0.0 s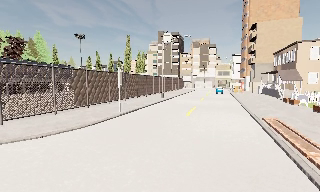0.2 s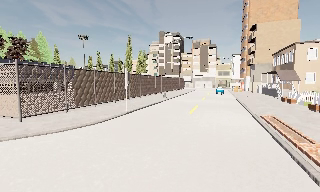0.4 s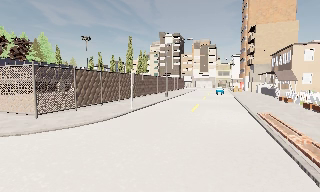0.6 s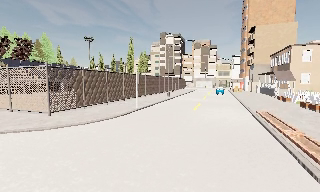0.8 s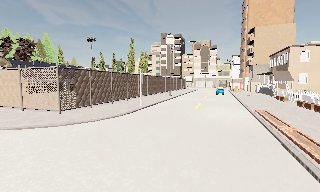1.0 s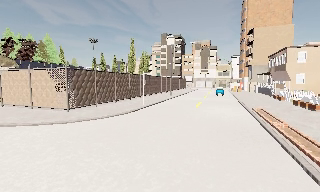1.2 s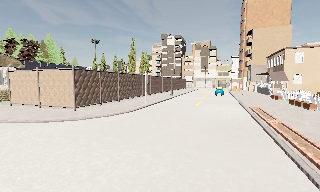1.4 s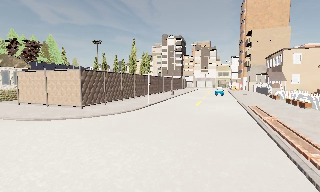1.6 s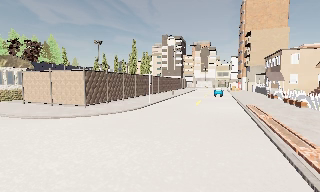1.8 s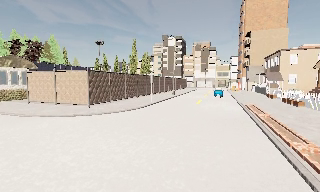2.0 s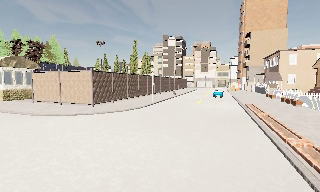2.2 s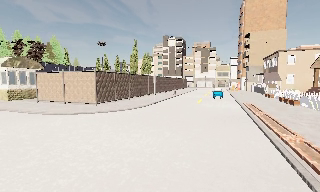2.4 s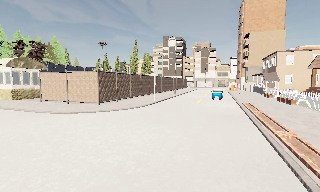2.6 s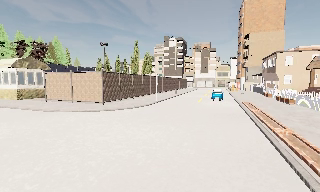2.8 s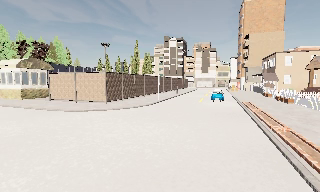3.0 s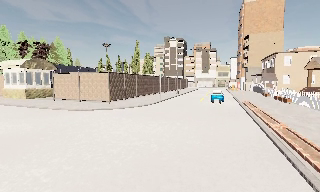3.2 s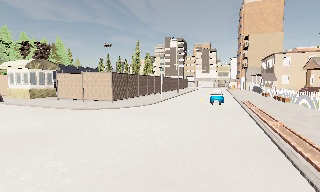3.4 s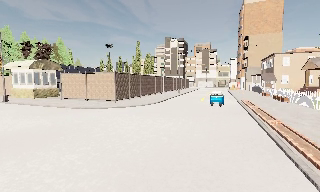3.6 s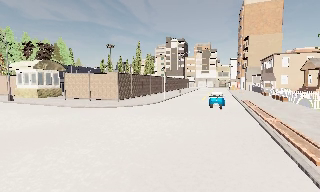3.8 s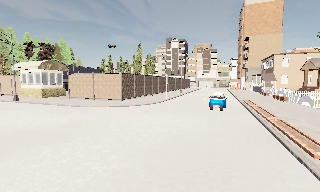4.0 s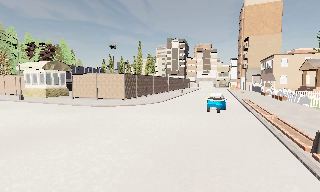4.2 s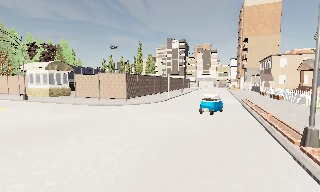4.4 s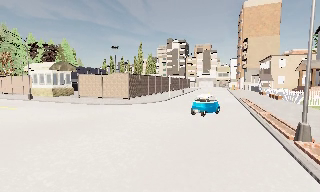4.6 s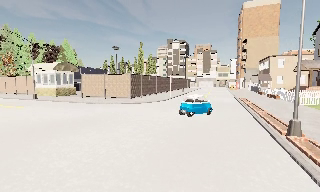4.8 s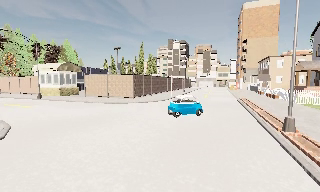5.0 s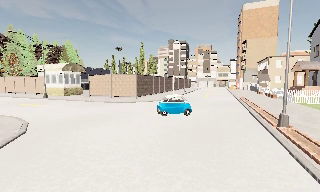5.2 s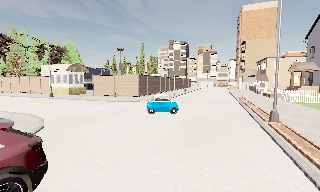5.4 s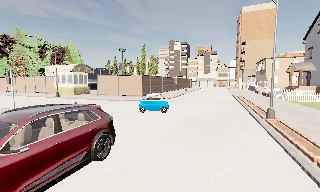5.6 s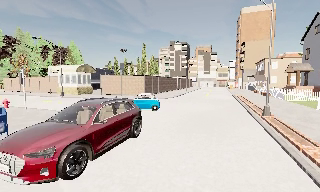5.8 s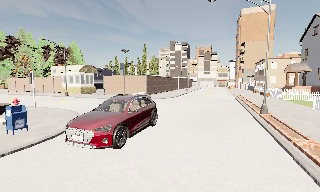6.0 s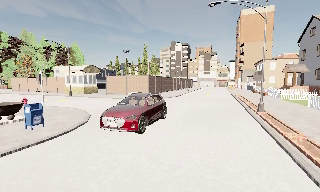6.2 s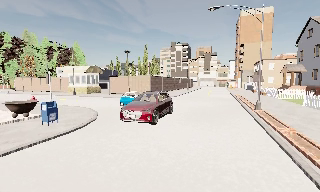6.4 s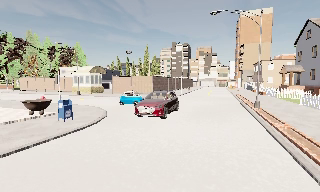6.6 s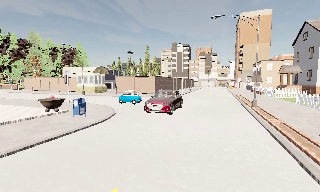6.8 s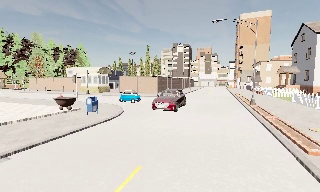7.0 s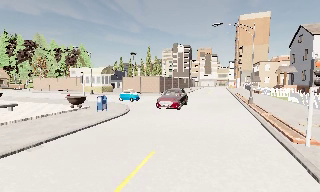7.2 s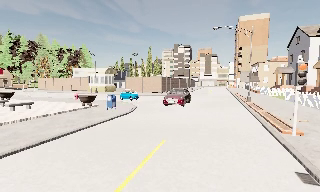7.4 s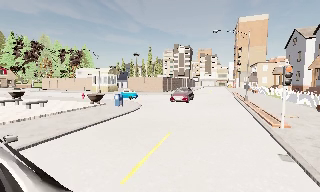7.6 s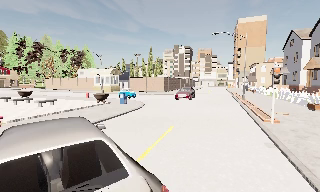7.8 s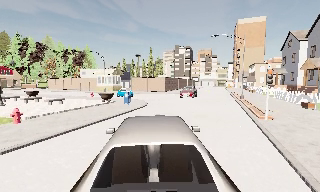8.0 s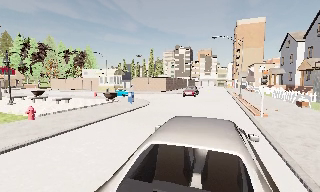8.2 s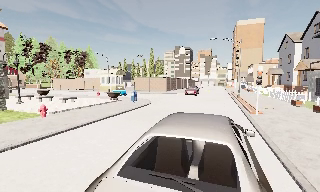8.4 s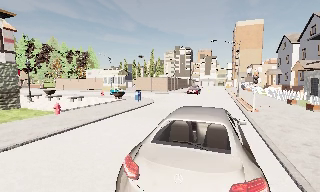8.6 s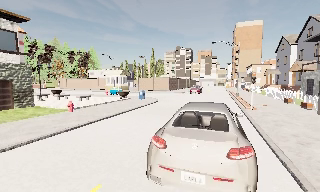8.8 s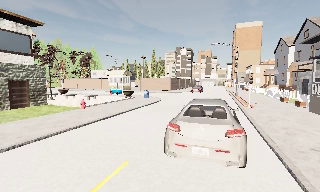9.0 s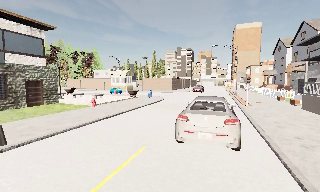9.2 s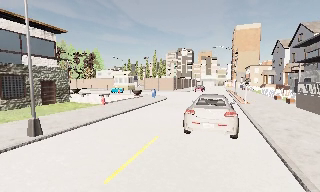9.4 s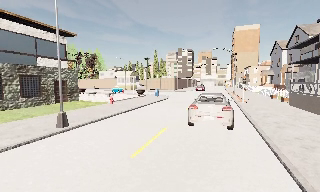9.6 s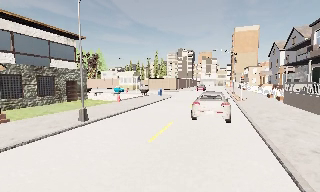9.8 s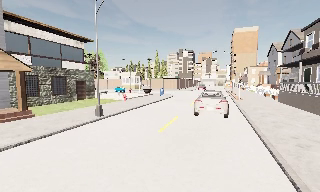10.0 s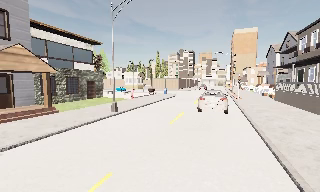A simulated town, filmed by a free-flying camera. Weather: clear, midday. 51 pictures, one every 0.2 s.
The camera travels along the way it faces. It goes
backward.
0.0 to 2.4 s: The camera travels backward, about 7 m, so what stands in front gets smaller. It loses speed.
2.4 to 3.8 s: The camera travels backward and to its left, about 3 m, so what stands in front gets smaller.
3.8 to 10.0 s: The camera travels backward, about 30 m, so what stands in front gets smaller. It gains speed.
The film runs backward here.
